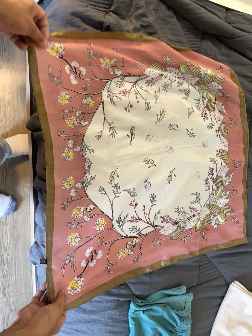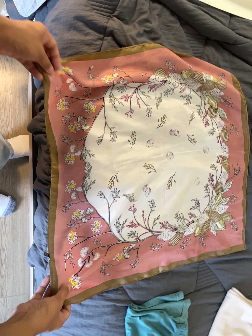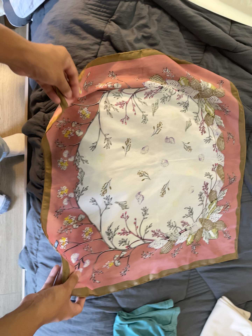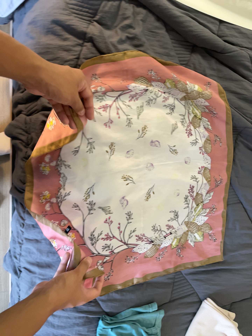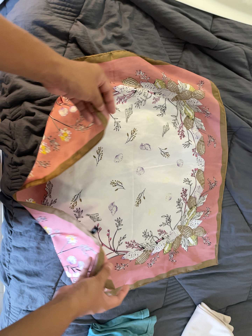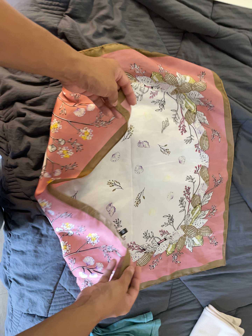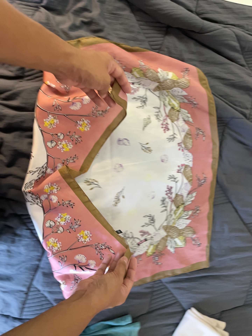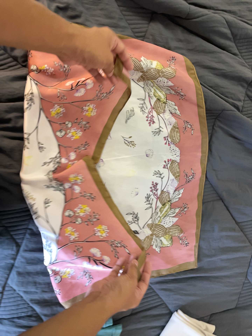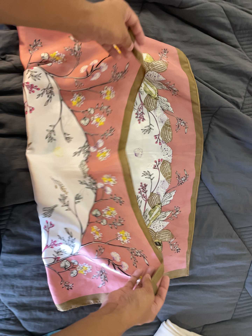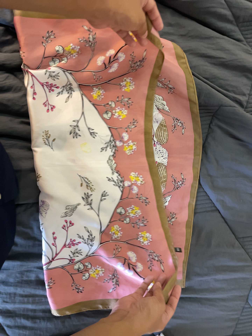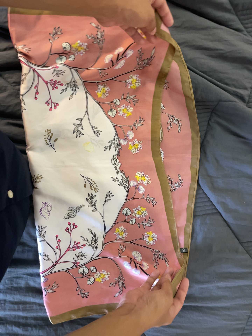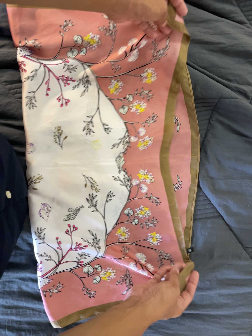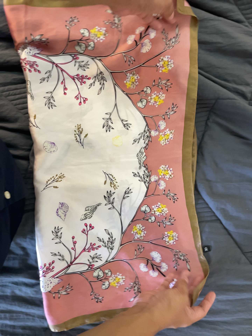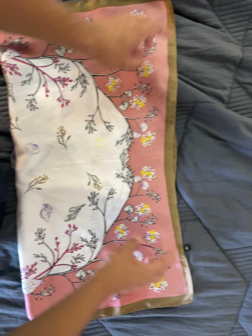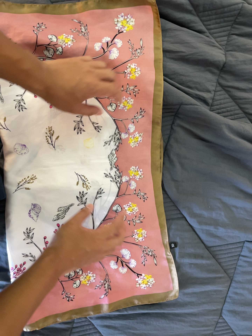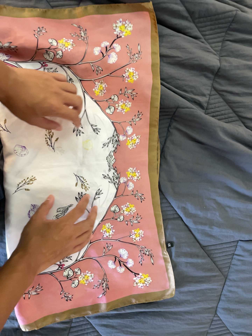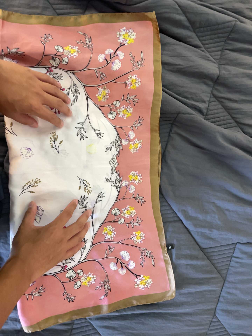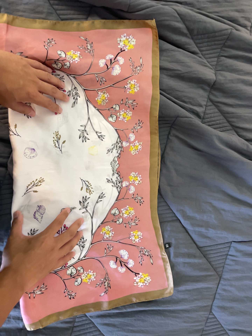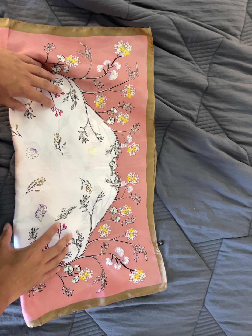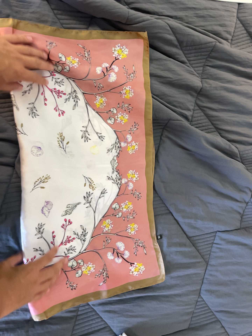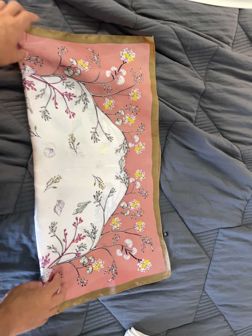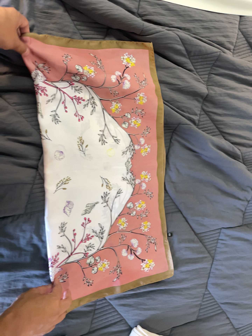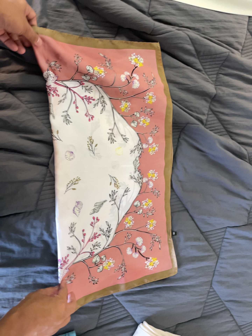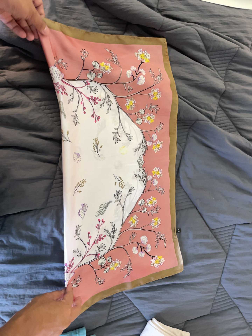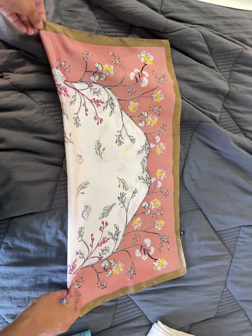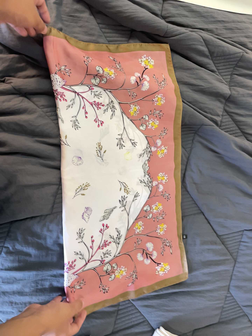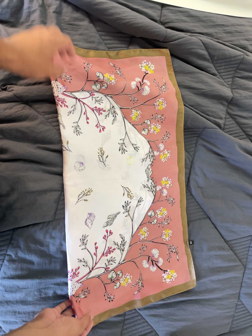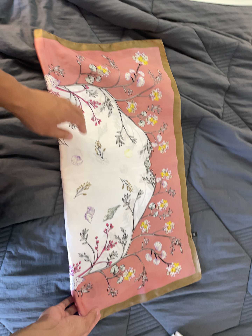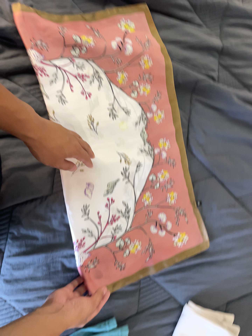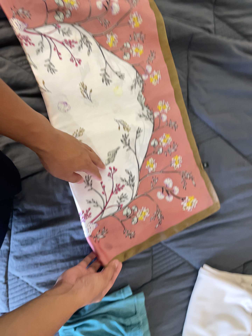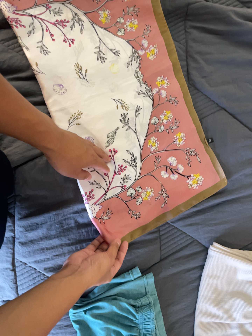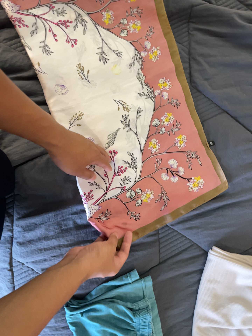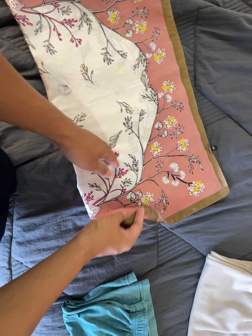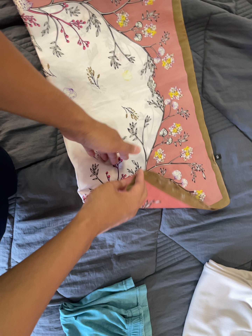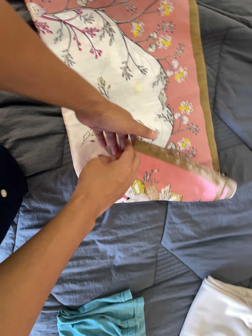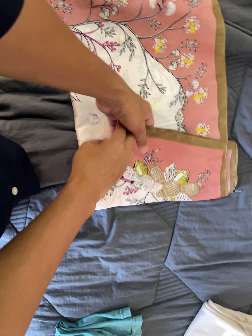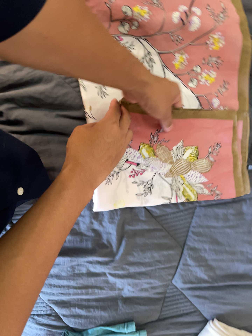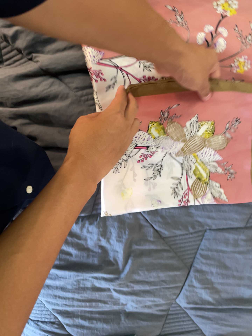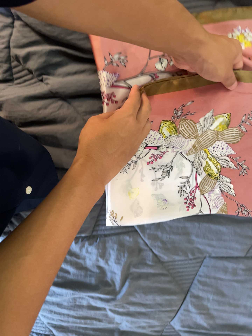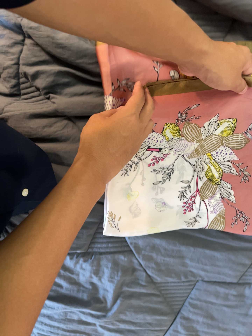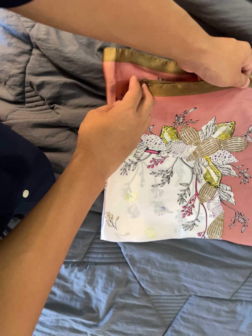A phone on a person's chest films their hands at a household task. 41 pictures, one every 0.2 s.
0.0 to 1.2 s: The camera travels to its right, toward the top of its view and forward, about 24 cm, so close, fixed things drift to the left.
1.2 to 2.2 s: The camera pans to its left by about 15 degrees. It travels to its right and forward, about 32 cm.
2.2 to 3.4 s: The camera travels backward, about 6 cm, so what stands in front gets smaller.
3.4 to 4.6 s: The camera travels to its left and backward, about 18 cm.
4.6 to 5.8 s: The camera travels toward the bottom of its view and to its right, about 16 cm, so close, fixed things drift upward. It rolls about its line of sight by about 15 degrees, and the scene rotates counterclockwise.
5.8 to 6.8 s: The camera travels toward the top of its view, about 8 cm.
6.8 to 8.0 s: The camera travels toward the top of its view, about 30 cm, so close, fixed things drift downward. Its aim tips toward the bottom of its view by about 10 degrees. It rolls about its line of sight by about 20 degrees, and the scene rotates clockwise.
The film runs forward here.
